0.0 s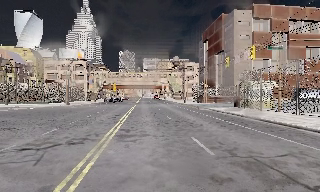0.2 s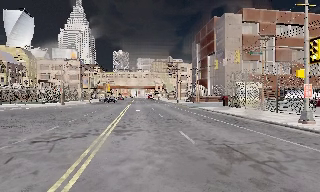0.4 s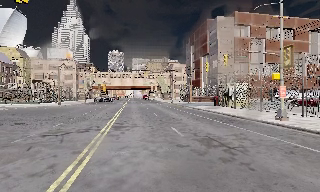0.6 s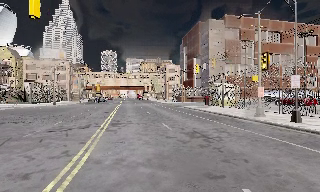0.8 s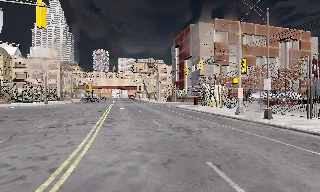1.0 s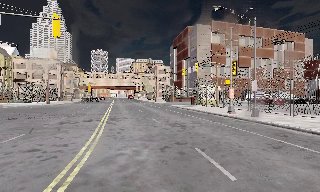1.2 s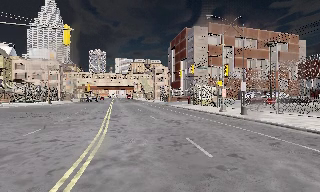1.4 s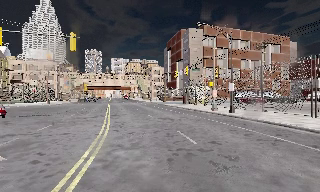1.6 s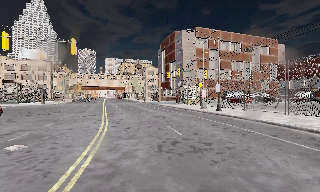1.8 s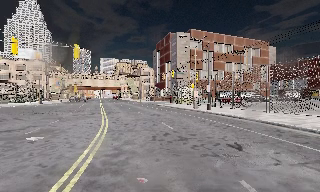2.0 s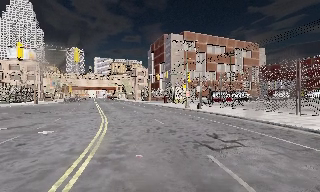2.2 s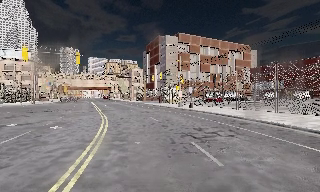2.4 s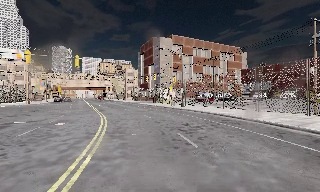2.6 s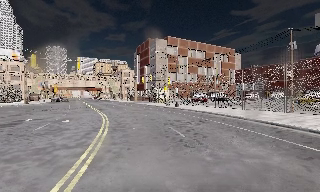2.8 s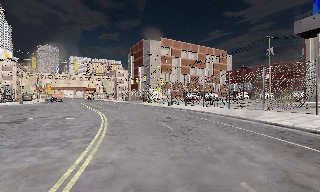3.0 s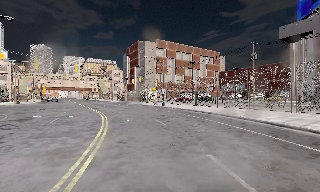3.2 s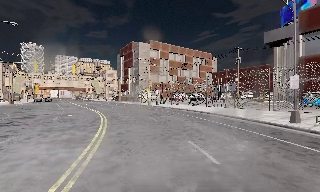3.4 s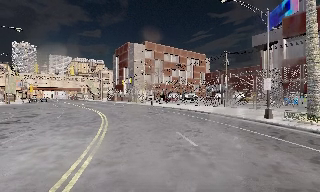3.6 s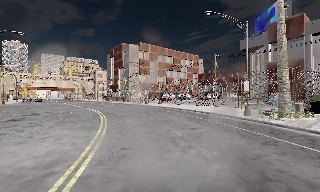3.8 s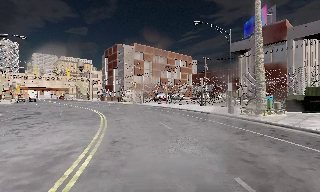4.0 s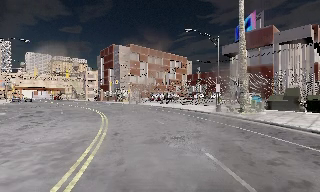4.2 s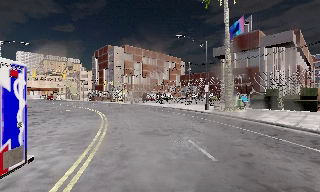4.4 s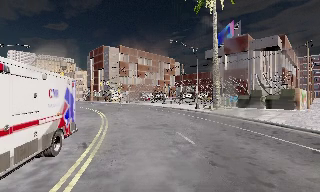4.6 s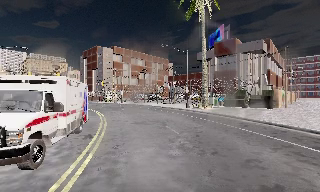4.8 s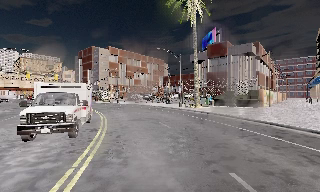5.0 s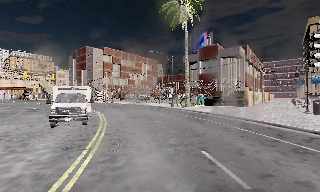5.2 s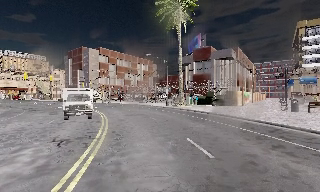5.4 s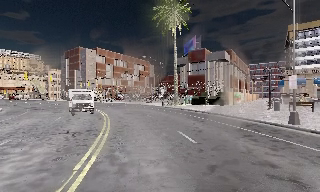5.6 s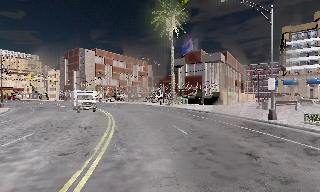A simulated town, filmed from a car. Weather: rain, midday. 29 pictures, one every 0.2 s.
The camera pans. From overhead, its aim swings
clockwise.
The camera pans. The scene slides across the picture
to the left.
0.0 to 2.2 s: The camera pans to its right, which is clockwise from overhead, by about 20 degrees. It travels backward, about 13 m, so what stands in front gets smaller.
2.2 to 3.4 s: The camera pans to its right, which is clockwise from overhead, by about 10 degrees. It travels backward, about 9 m, so what stands in front gets smaller.
3.4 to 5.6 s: The scene slides to the left, as the camera pans about 20 degrees to its right. It travels backward, about 16 m, so what stands in front gets smaller.
The film runs backward here.
